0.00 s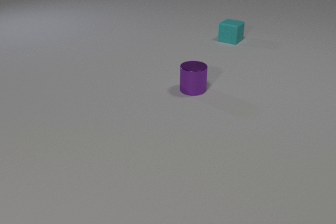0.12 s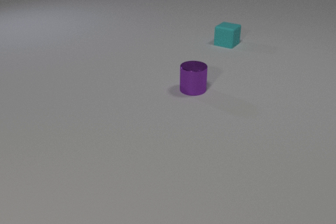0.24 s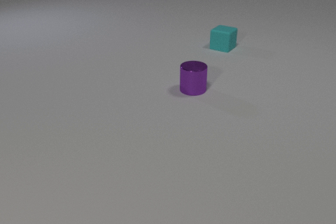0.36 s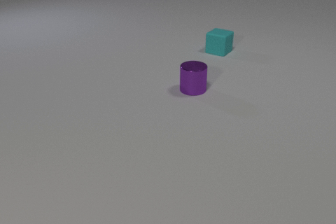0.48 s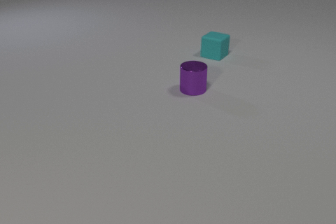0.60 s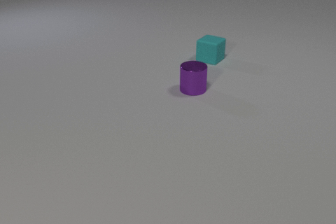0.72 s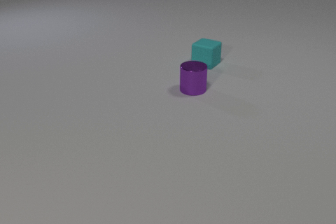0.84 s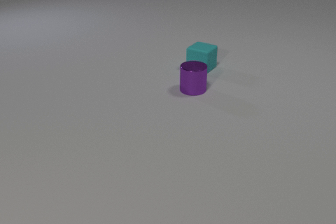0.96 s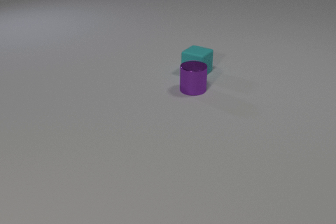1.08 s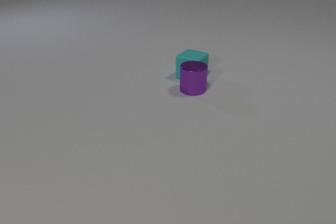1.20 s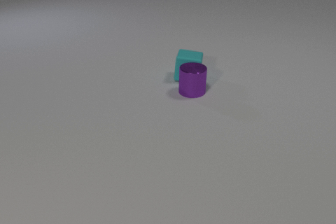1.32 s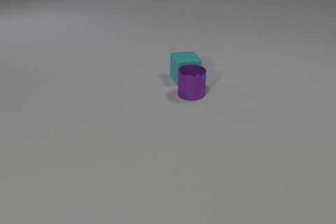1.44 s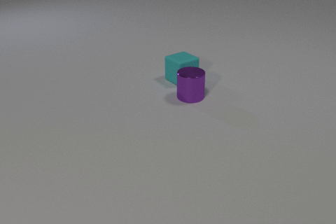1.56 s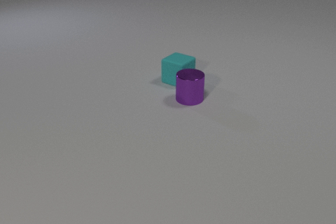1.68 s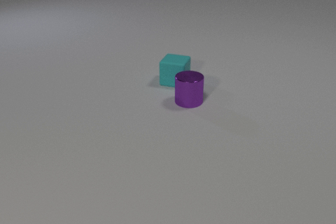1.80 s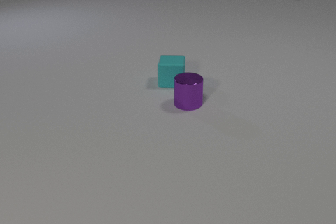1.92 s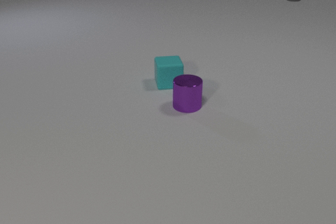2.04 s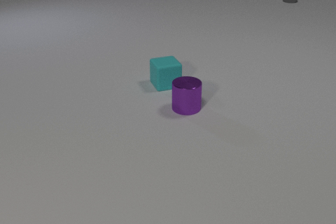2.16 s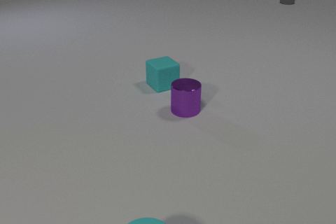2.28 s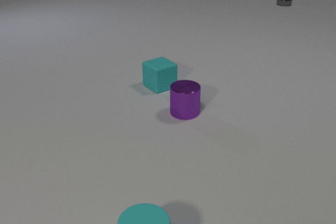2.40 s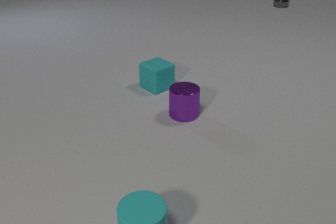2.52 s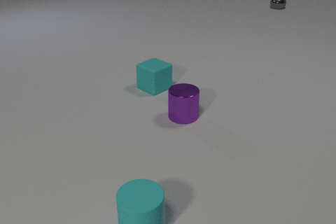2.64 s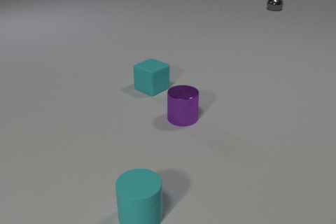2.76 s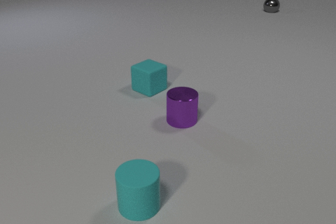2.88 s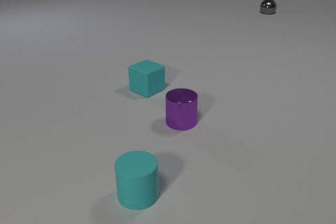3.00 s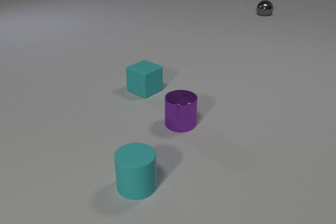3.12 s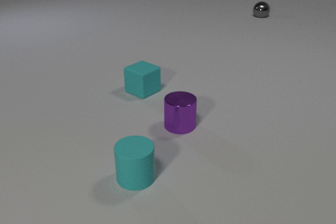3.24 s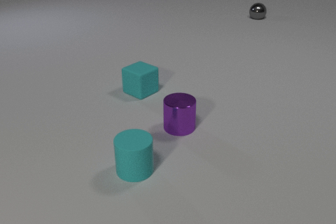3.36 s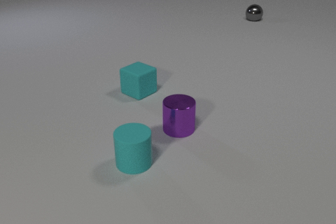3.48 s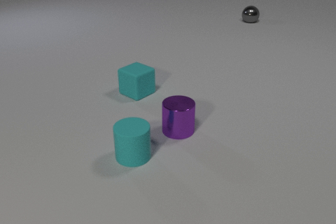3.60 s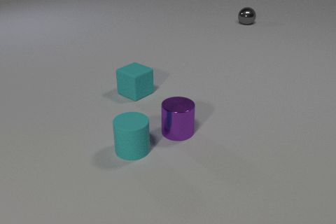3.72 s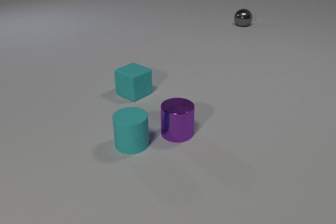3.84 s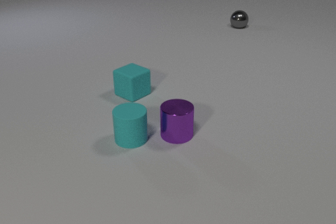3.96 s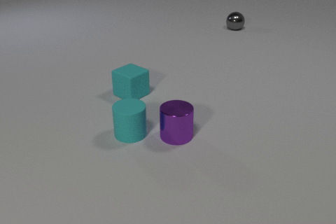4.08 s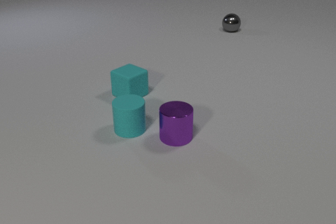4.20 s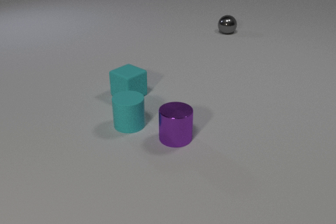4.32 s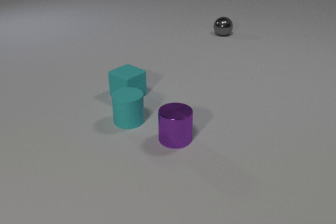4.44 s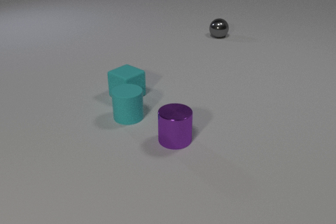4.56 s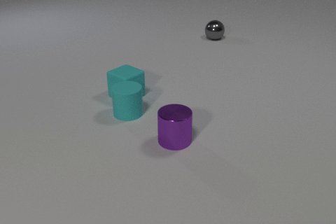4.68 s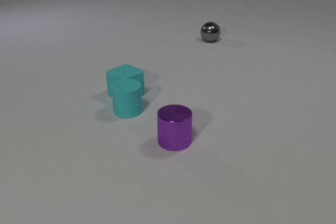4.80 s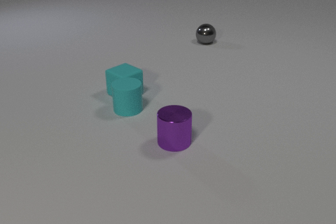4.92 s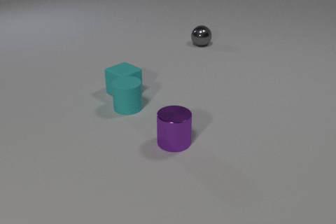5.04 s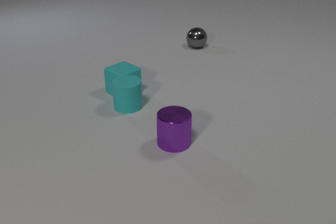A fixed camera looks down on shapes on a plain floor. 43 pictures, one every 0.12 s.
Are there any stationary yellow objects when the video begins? no.
What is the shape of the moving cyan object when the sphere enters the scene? cube.
How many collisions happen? 2.
0.00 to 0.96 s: The cyan rubber cube slides toward the camera.
0.96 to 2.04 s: The cyan rubber cube slides to the left and toward the camera, spins counterclockwise seen from above by about 135 degrees, its near face sliding to the right. The purple metal cylinder slides toward the camera. The gray metal sphere comes in at the top edge, rolls toward the camera. The cyan rubber cube and the purple metal cylinder collide.
2.04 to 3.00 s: The cyan rubber cube slides to the left and toward the camera, spins counterclockwise seen from above by about 30 degrees, its near face sliding to the right. The purple metal cylinder slides toward the camera. The cyan rubber cylinder comes in at the bottom edge, slides away from the camera. The gray metal sphere rolls toward the camera and to the left.
3.00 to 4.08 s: The cyan rubber cube slides to the left and toward the camera. The purple metal cylinder slides toward the camera. The cyan rubber cylinder slides away from the camera. The gray metal sphere rolls toward the camera and to the left.
4.08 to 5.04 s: The cyan rubber cube slides away from the camera and to the left. The purple metal cylinder slides toward the camera. The cyan rubber cylinder slides away from the camera. The gray metal sphere rolls toward the camera and to the left. The cyan rubber cube and the cyan rubber cylinder collide.
